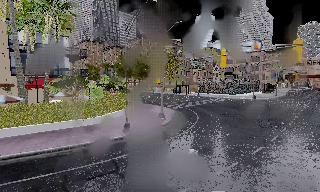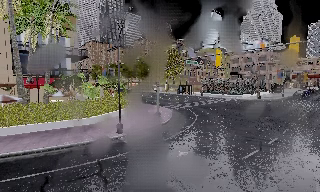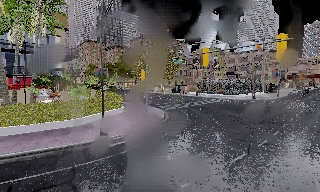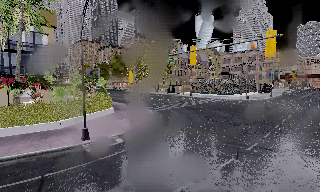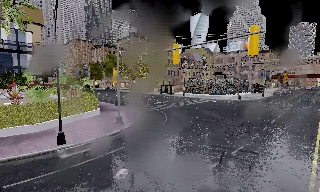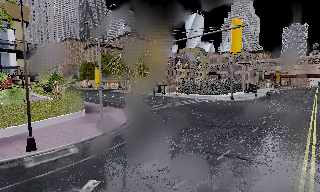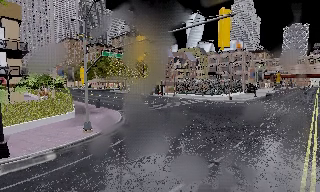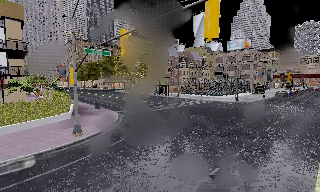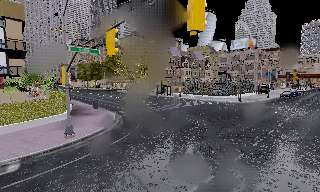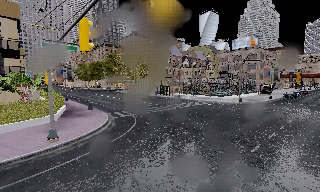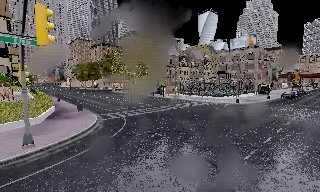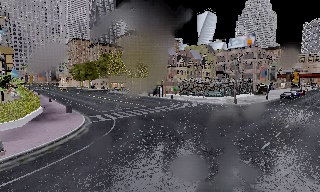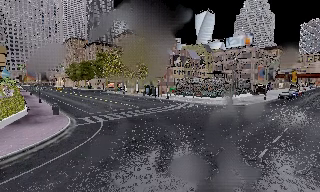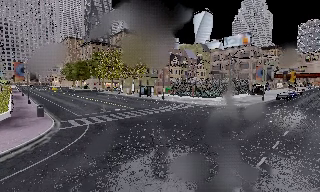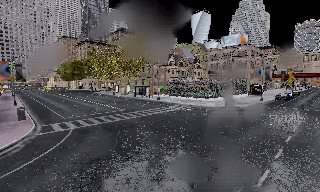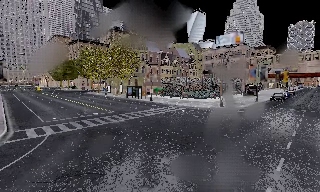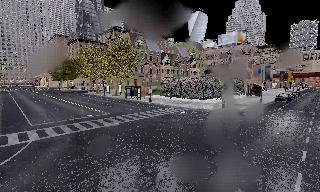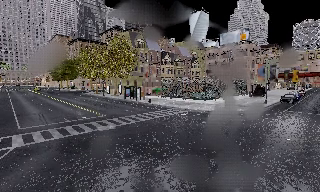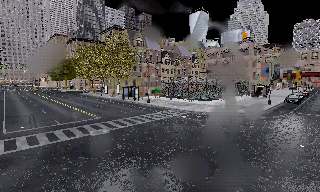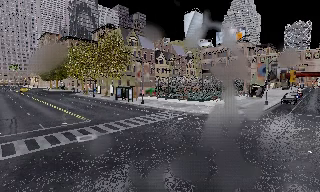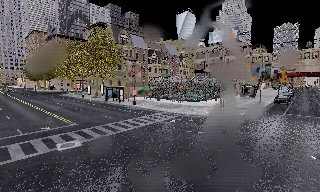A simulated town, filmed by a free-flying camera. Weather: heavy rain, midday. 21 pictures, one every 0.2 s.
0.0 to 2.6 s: The camera travels to its right and forward, about 13 m, so close, fixed things drift to the left.
2.6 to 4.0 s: The camera travels forward, about 8 m, so what stands in front looms larger.
The film runs backward here.
